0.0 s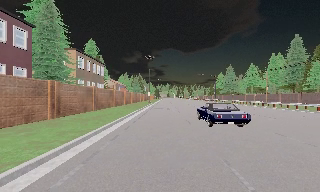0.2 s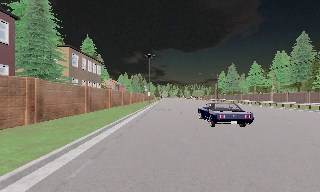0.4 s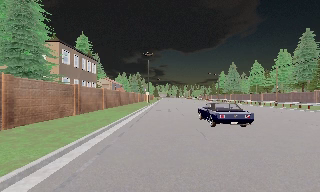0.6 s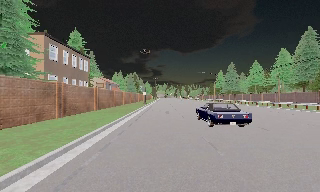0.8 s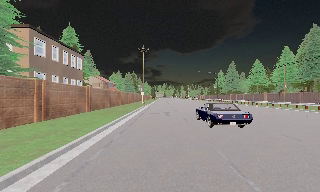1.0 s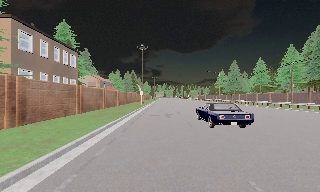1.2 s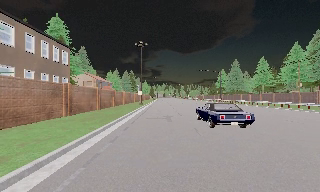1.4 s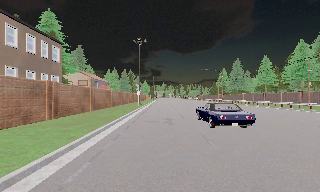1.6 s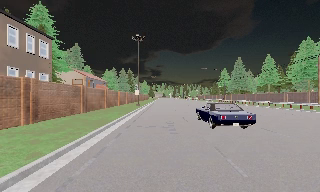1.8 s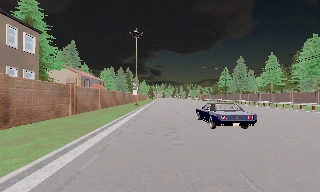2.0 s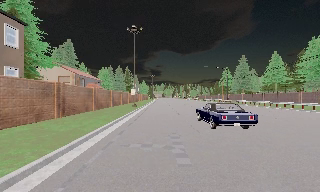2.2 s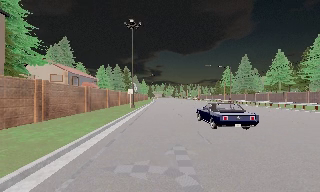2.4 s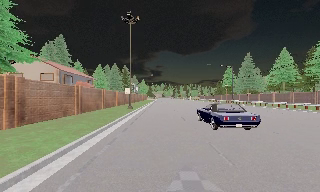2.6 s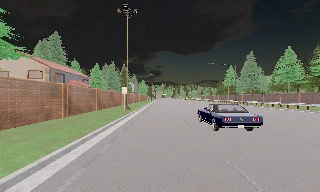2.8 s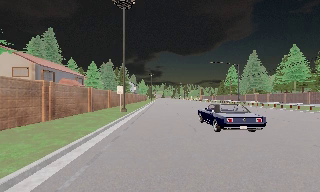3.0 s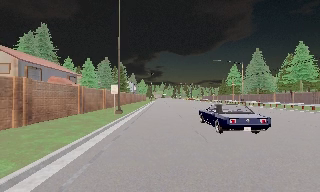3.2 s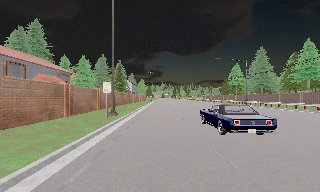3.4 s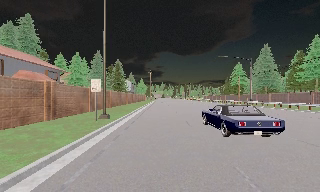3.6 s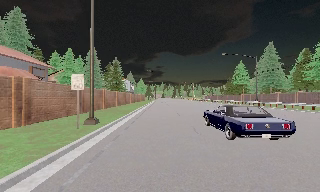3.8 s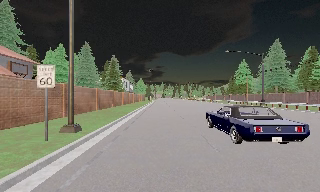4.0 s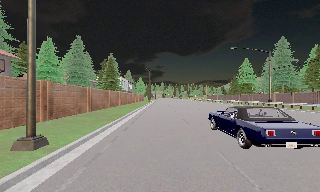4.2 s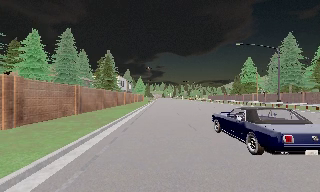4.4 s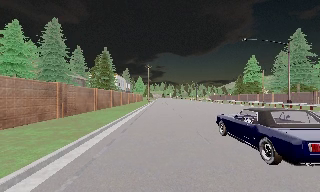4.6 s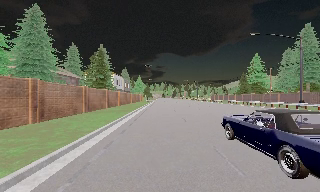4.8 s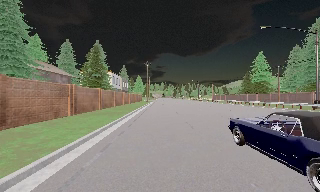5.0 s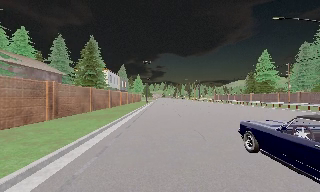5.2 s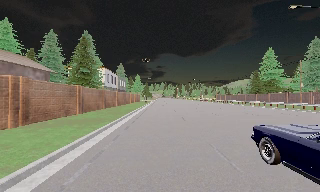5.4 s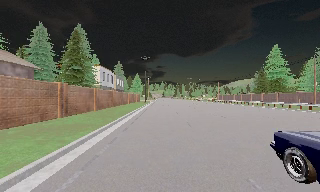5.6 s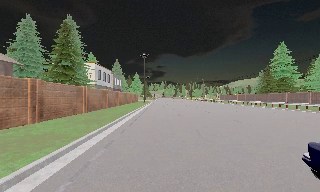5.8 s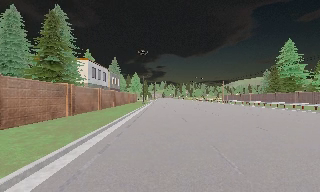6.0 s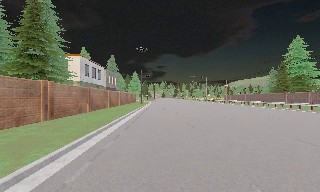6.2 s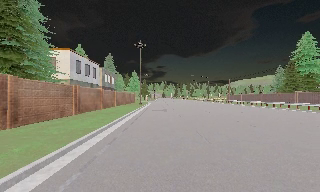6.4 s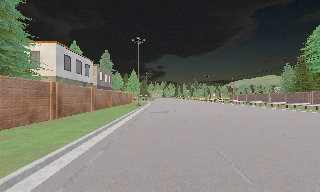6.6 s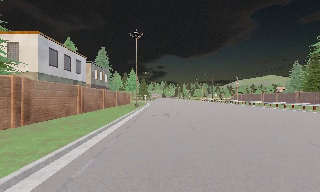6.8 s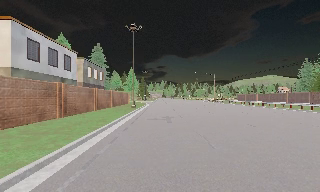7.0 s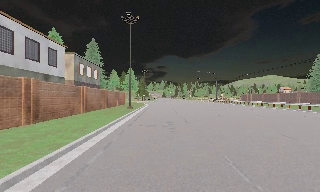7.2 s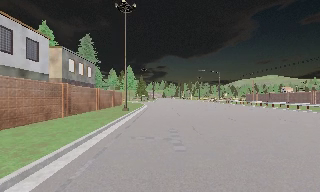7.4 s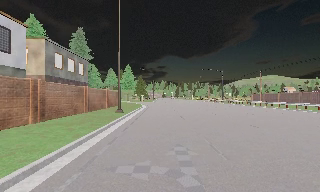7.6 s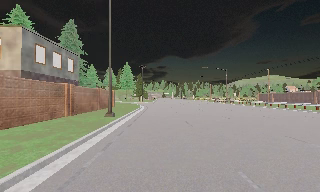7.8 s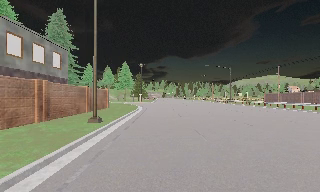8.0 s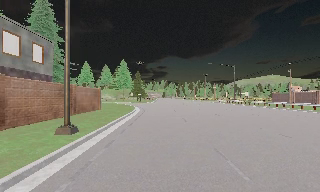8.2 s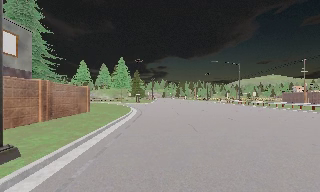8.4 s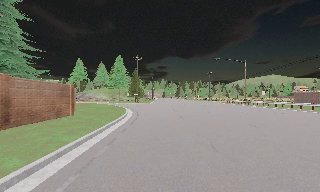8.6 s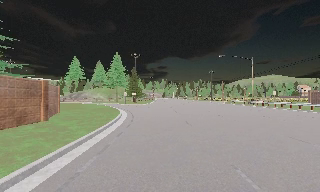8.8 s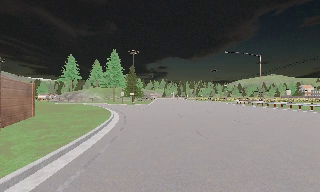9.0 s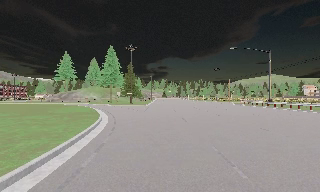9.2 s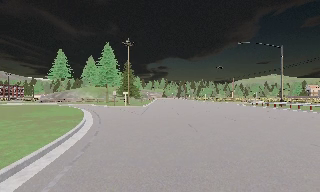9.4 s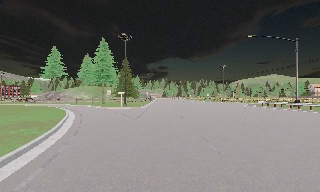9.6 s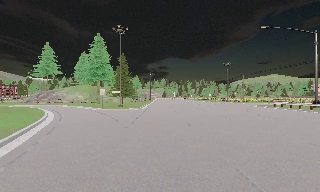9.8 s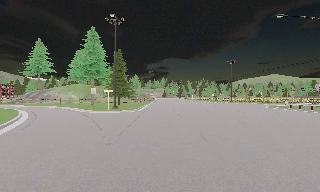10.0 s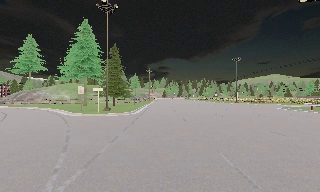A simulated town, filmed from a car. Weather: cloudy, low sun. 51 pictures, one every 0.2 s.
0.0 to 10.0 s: The camera travels forward, about 115 m, so what stands in front looms larger. It gains speed.
The film runs forward here.
